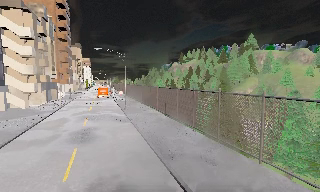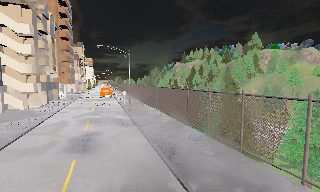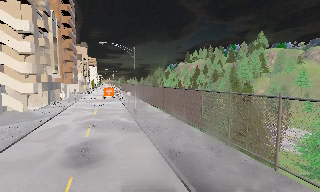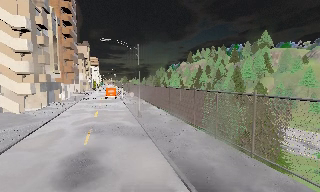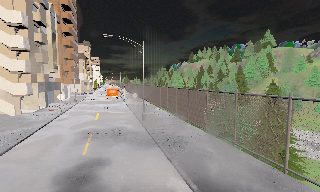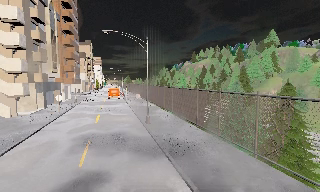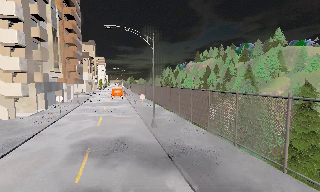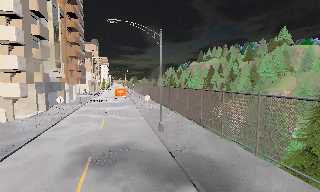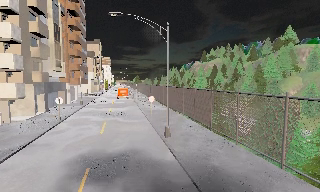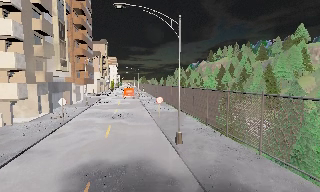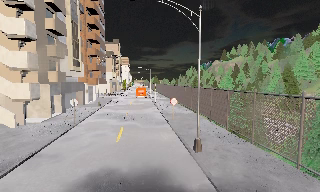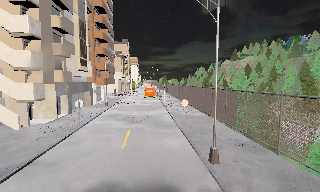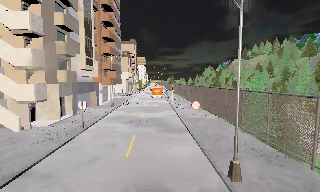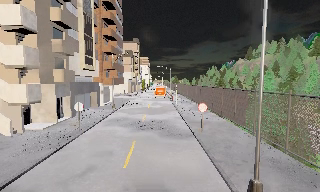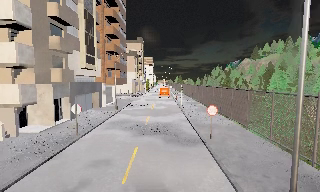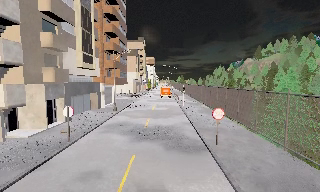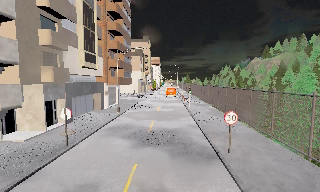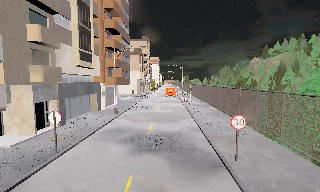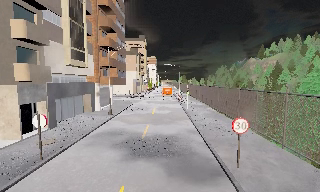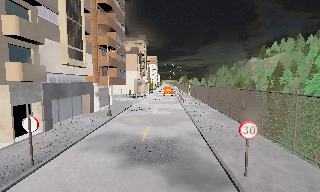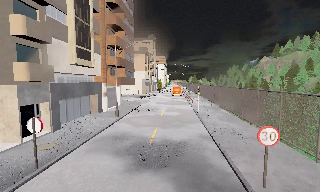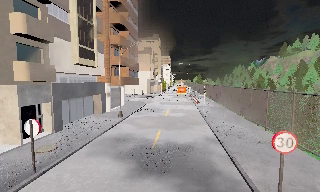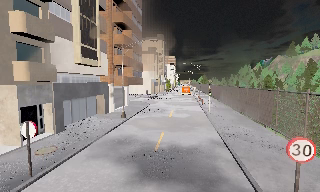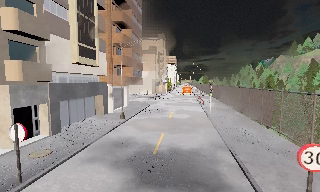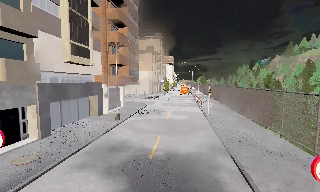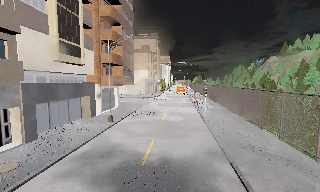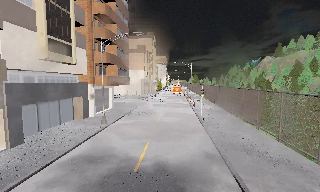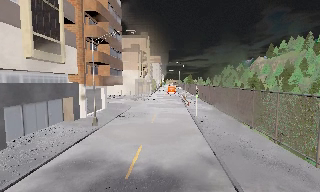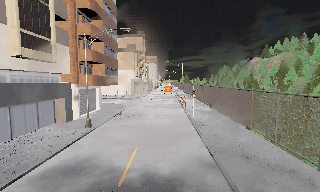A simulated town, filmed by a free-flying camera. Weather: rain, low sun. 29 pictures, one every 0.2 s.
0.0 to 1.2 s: The camera travels forward, about 9 m, so what stands in front looms larger.
1.2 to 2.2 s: The scene slides to the right, as the camera pans about 10 degrees to its left. It travels forward, about 6 m, so what stands in front looms larger.
2.2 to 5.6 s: The camera travels forward, about 12 m, so what stands in front looms larger. It loses speed.
The film runs forward here.
